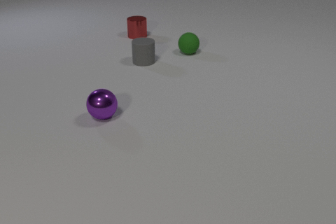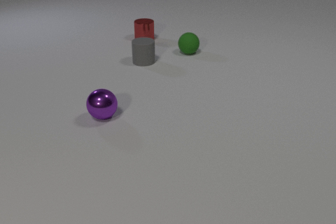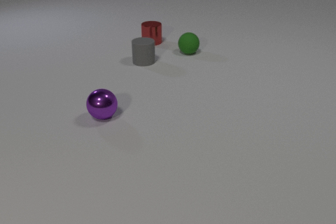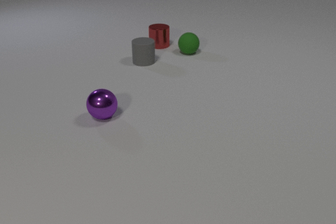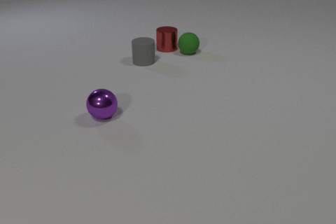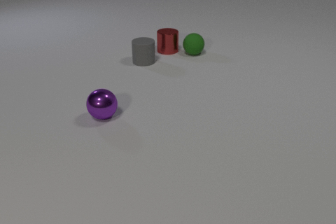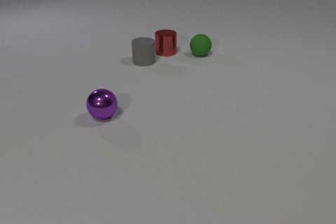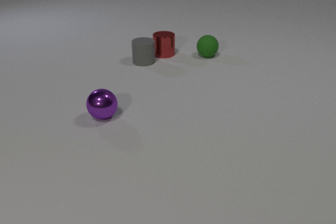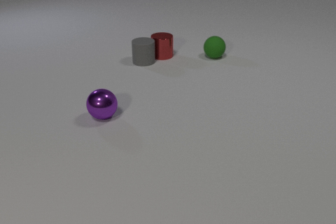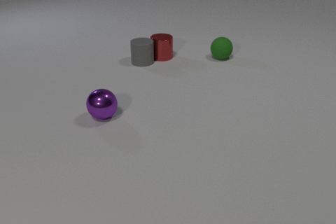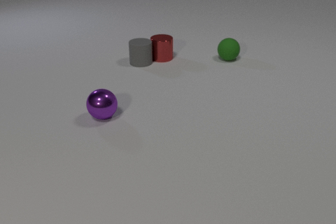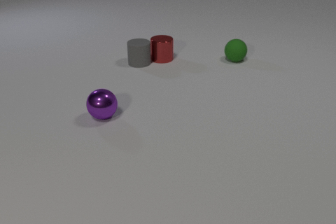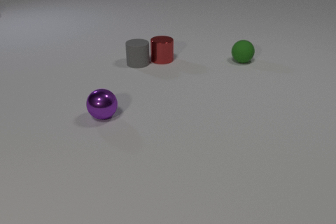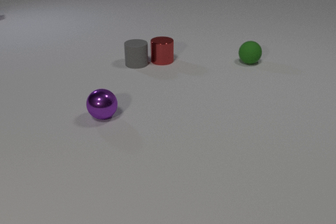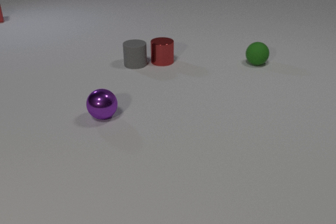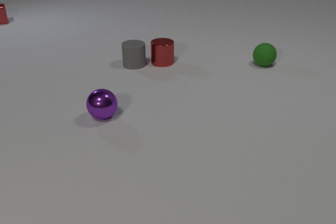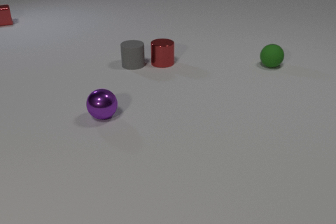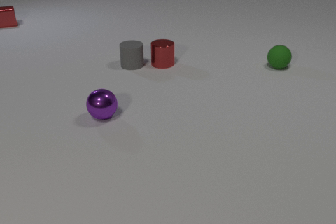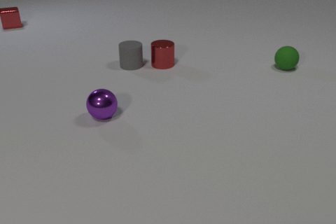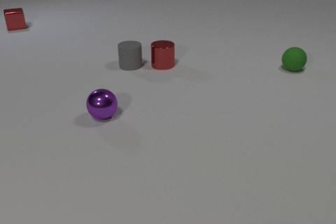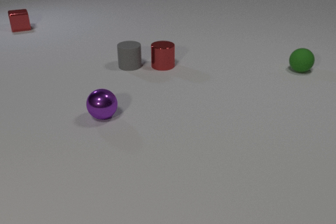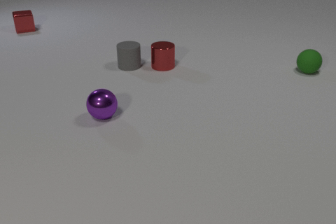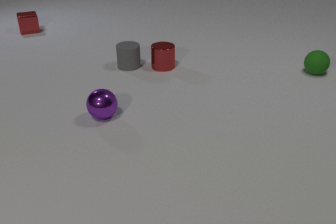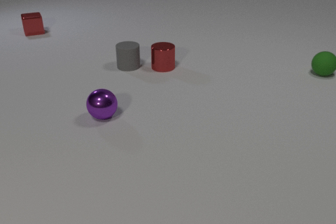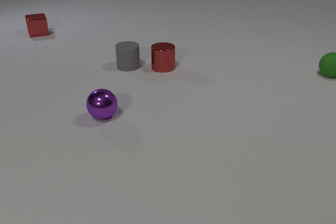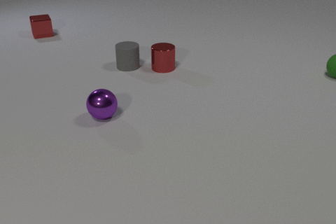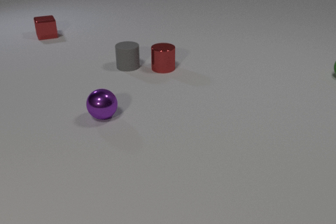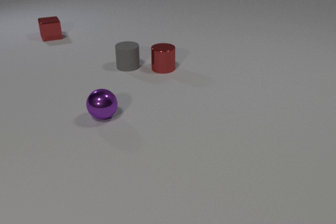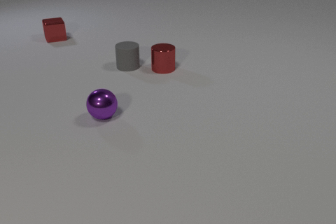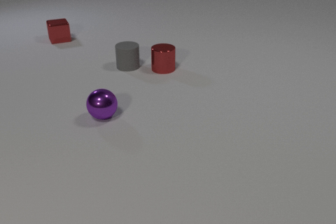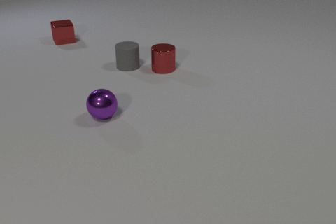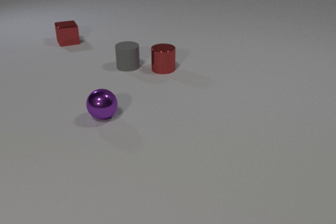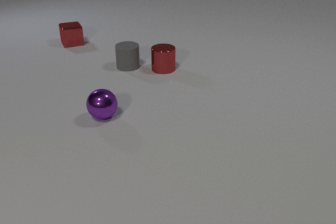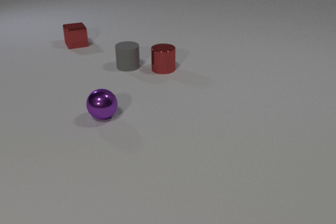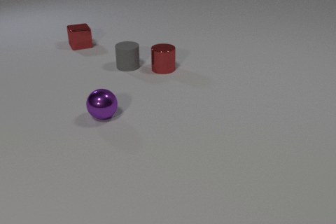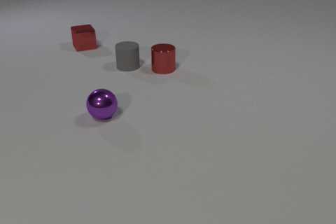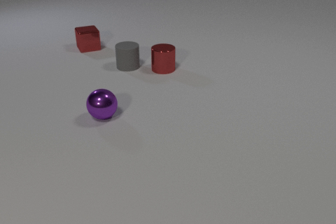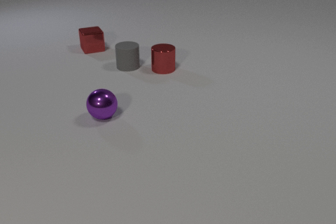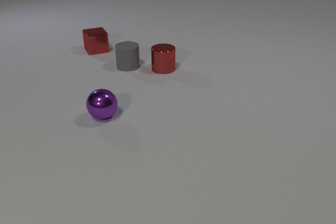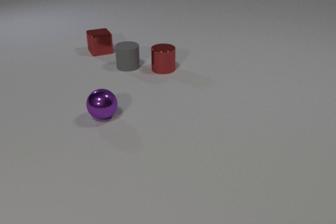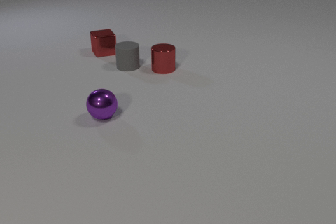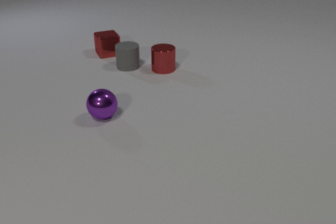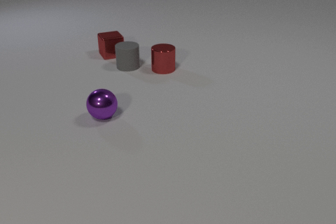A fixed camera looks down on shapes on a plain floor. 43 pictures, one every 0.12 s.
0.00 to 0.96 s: The red metal cylinder slides toward the camera and to the right. The green rubber sphere rolls to the right. The red metal cylinder and the green rubber sphere collide.
0.96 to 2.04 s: The red metal cylinder slides toward the camera. The green rubber sphere rolls to the right. The gray rubber cylinder slides to the left and toward the camera. The red metal cube comes in at the left edge, slides toward the camera and to the right. The red metal cylinder and the gray rubber cylinder collide.
2.04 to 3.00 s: The red metal cylinder slides toward the camera. The green rubber sphere rolls to the right. The red metal cube slides toward the camera and to the right.
3.00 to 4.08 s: The green rubber sphere rolls to the right, leaves at the right edge. The red metal cube slides toward the camera and to the right.
4.08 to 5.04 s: The red metal cube slides toward the camera and to the right.
What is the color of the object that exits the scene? green.
How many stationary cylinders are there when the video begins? 1.
What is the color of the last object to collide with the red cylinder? gray.
